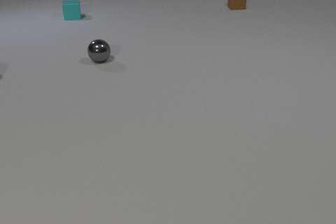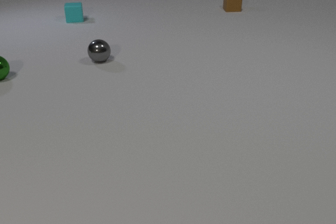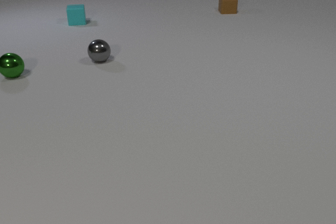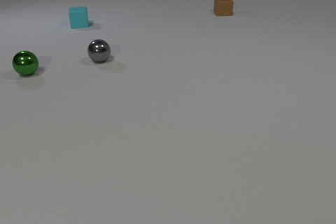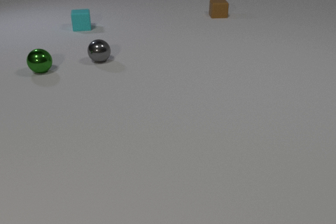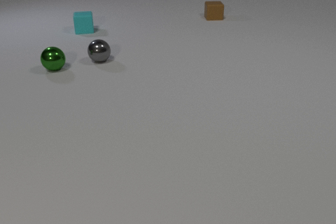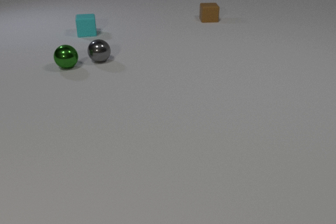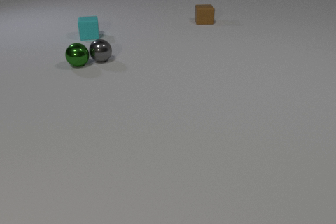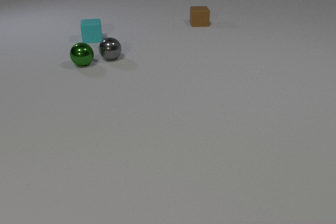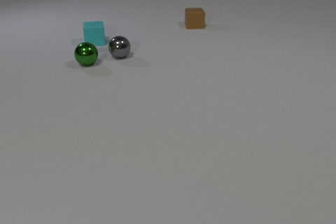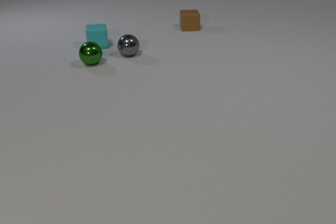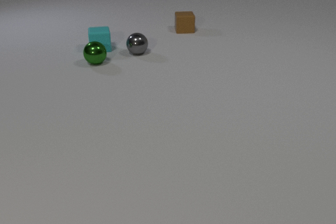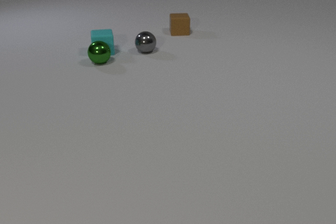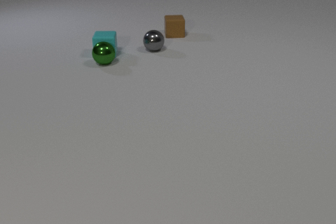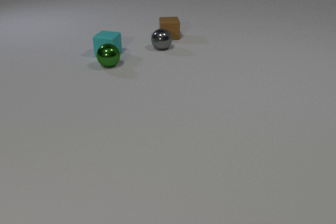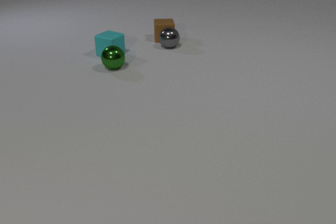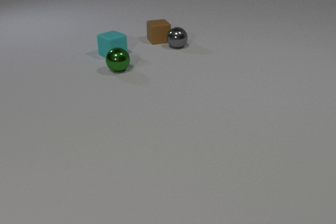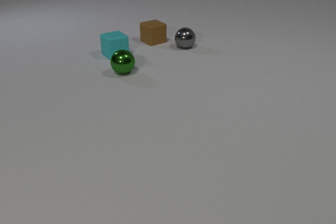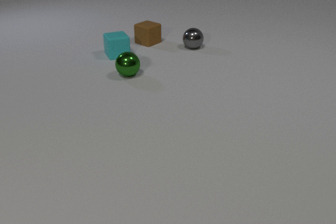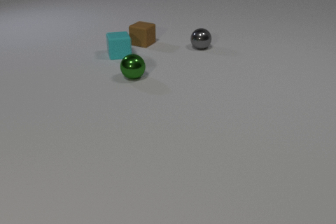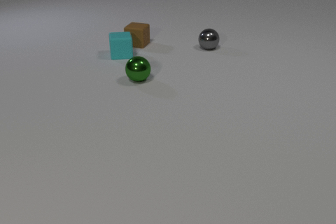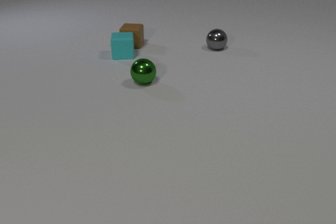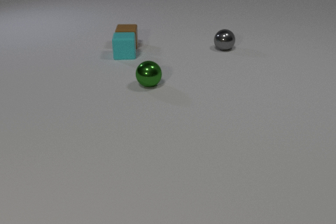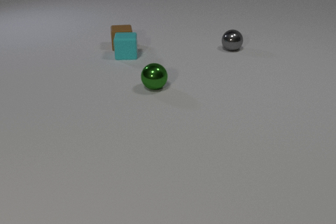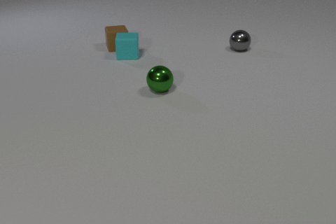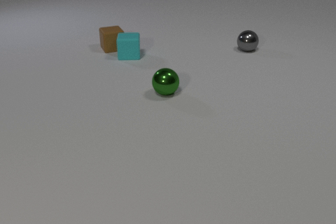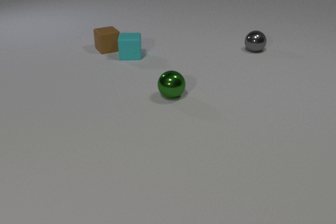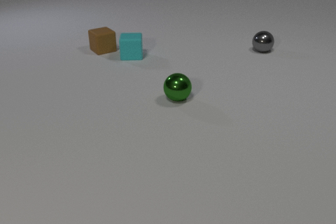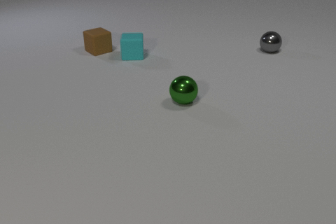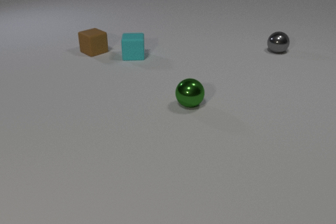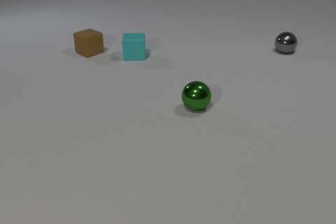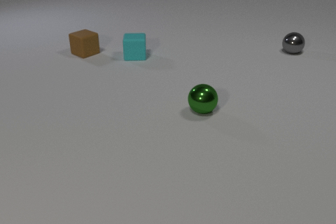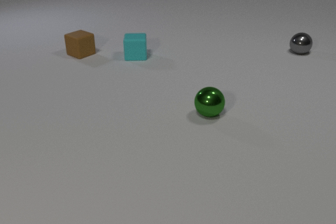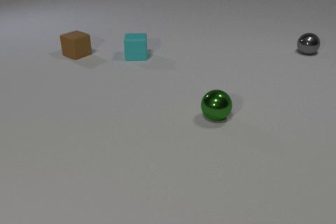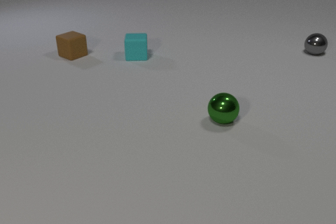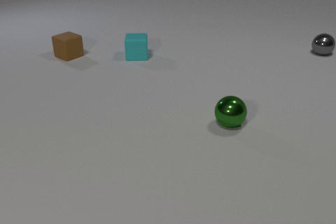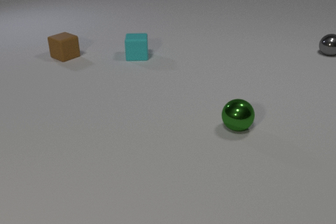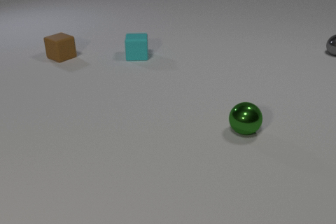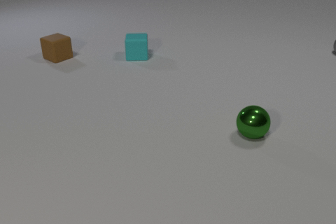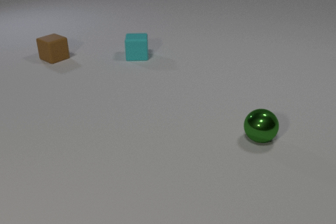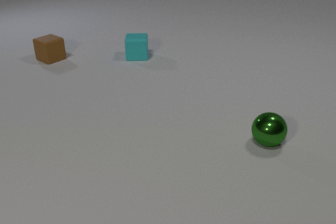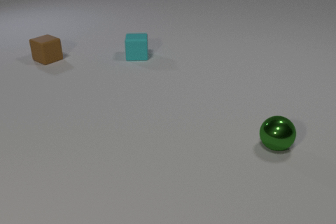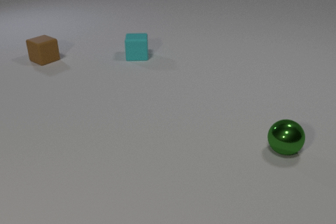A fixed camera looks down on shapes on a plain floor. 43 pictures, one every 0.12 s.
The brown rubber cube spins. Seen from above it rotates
counterclockwise.
The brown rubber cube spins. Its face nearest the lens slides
to the right.
0.00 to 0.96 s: The green metal sphere comes in at the left edge, rolls to the right. The gray metal sphere rolls to the right. The cyan rubber cube slides toward the camera. The brown rubber cube slides toward the camera and to the left. The green metal sphere and the gray metal sphere collide.
0.96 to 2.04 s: The green metal sphere rolls to the right and toward the camera. The gray metal sphere rolls to the right. The cyan rubber cube slides toward the camera and to the right, spins so that its near face slides to the left, clockwise seen from above. The brown rubber cube slides toward the camera and to the left, spins so that its near face slides to the right, counterclockwise seen from above. The green metal sphere and the cyan rubber cube collide. The gray metal sphere and the brown rubber cube collide.
2.04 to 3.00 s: The green metal sphere rolls toward the camera and to the right. The gray metal sphere rolls to the right. The cyan rubber cube slides to the right, spins so that its near face slides to the left, clockwise seen from above. The brown rubber cube slides to the left and toward the camera, spins so that its near face slides to the right, counterclockwise seen from above.
3.00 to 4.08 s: The green metal sphere rolls to the right and toward the camera. The gray metal sphere rolls to the right. The cyan rubber cube slides to the right. The brown rubber cube slides to the left, spins so that its near face slides to the right, counterclockwise seen from above.
4.08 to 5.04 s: The green metal sphere rolls to the right and toward the camera. The gray metal sphere rolls to the right, leaves at the right edge. The brown rubber cube slides to the left.
How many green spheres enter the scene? 1.
What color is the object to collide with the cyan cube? green.
How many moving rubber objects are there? 2.
